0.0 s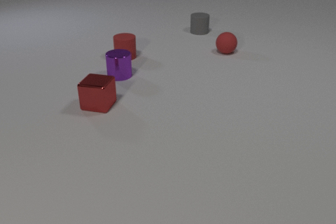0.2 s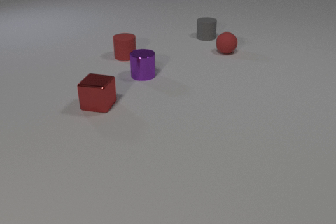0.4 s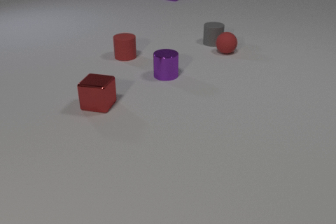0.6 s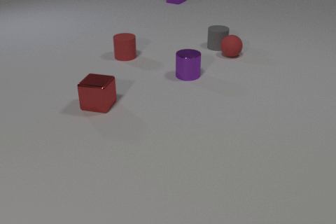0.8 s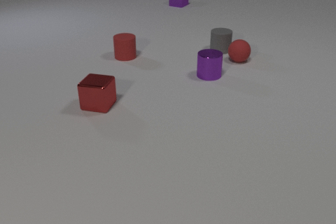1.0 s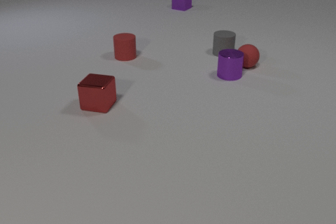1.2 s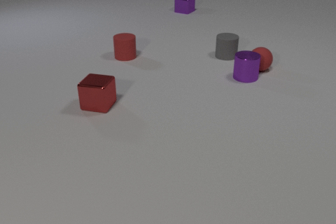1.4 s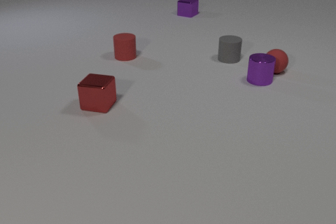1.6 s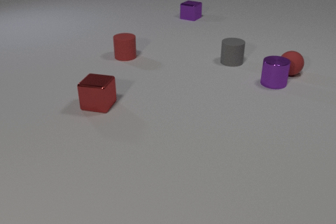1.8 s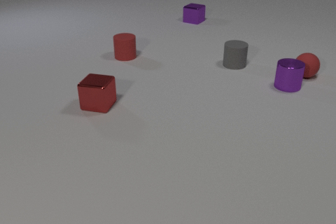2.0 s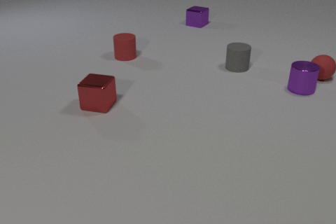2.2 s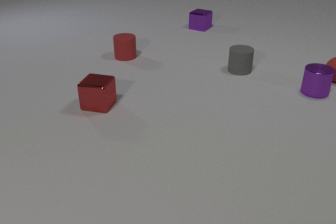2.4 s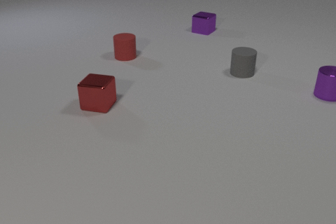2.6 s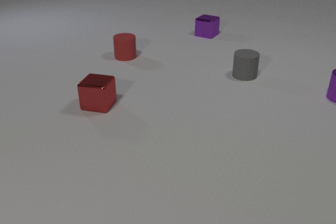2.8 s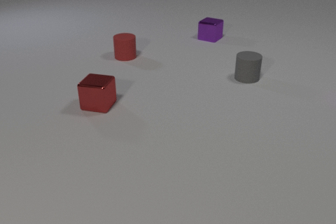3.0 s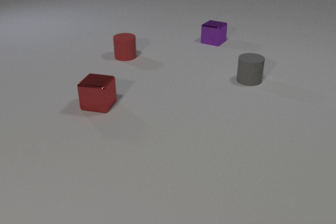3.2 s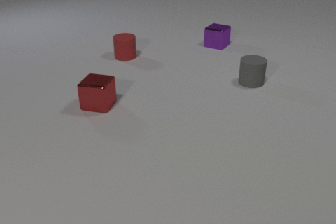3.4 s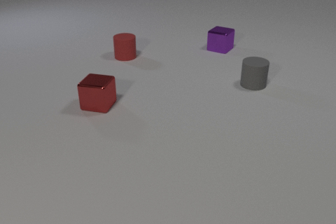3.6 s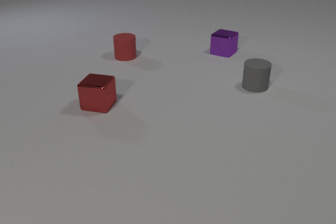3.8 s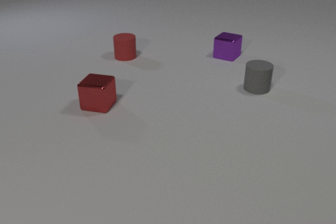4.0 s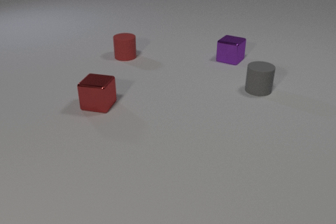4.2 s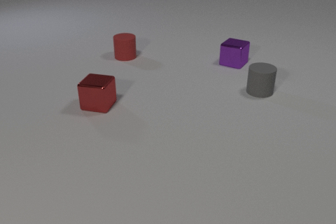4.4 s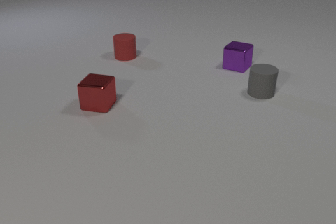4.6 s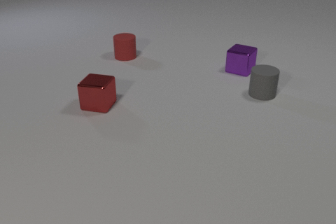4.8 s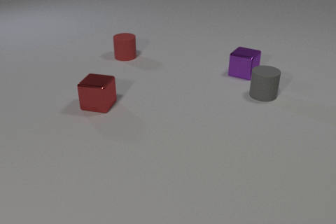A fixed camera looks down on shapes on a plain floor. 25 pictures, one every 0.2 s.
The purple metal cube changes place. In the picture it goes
toward the camera.
The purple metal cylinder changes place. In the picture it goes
to the right.
0.0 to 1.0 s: The gray rubber cylinder slides toward the camera and to the right. The red rubber sphere rolls toward the camera and to the right. The purple metal cube comes in at the top edge, slides toward the camera. The purple metal cylinder slides to the right. The gray rubber cylinder and the red rubber sphere collide.
1.0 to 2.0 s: The gray rubber cylinder slides toward the camera. The red rubber sphere rolls to the right. The purple metal cube slides toward the camera. The purple metal cylinder slides to the right. The red rubber sphere and the purple metal cylinder collide.
2.0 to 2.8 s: The gray rubber cylinder slides toward the camera and to the right. The red rubber sphere rolls to the right, leaves at the right edge. The purple metal cube slides toward the camera. The purple metal cylinder slides to the right, leaves at the right edge.
2.8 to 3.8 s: The gray rubber cylinder slides toward the camera and to the right. The purple metal cube slides toward the camera.
3.8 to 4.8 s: The gray rubber cylinder slides toward the camera and to the right. The purple metal cube slides toward the camera and to the right.
What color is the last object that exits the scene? purple.
What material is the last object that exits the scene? metal.
Are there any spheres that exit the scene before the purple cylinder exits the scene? yes.
